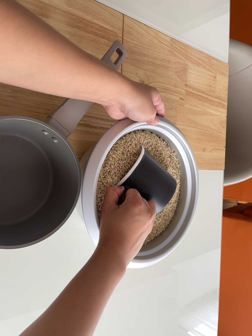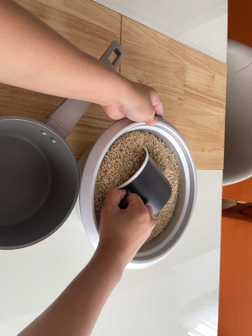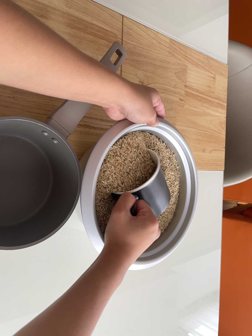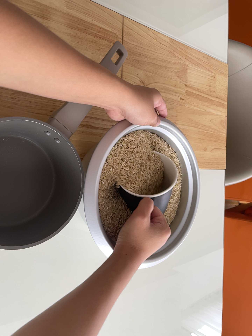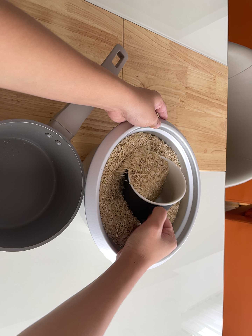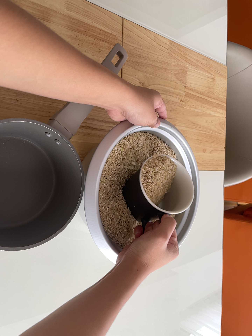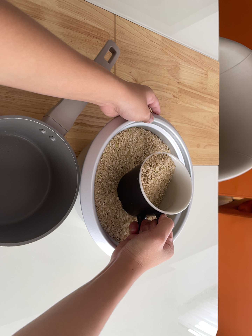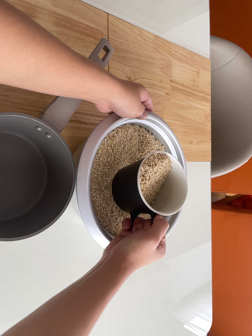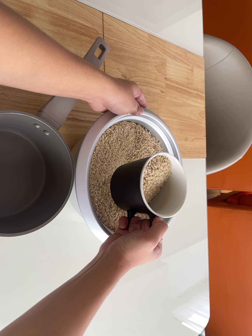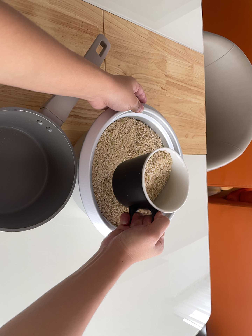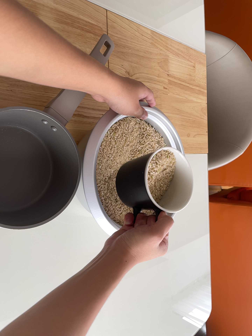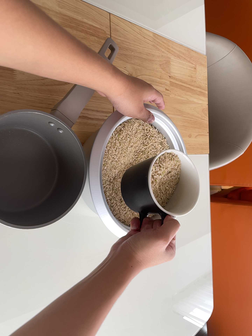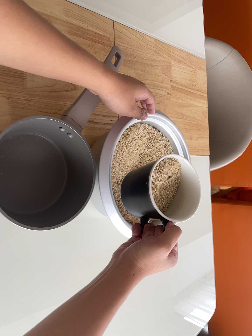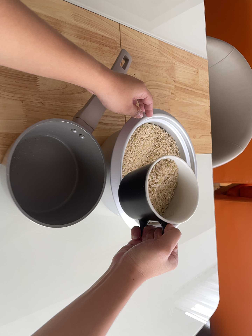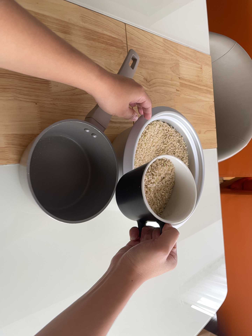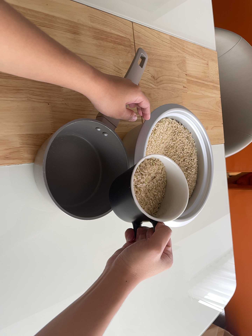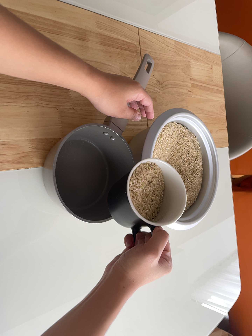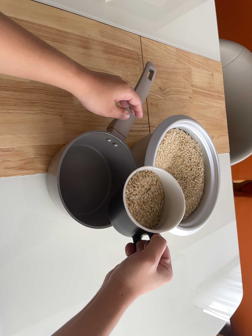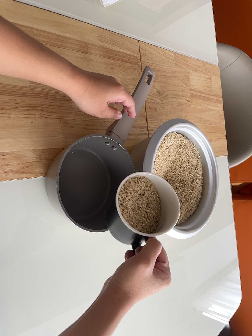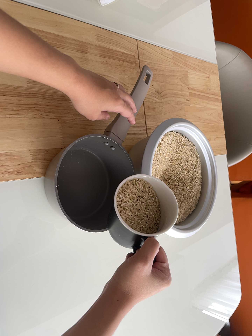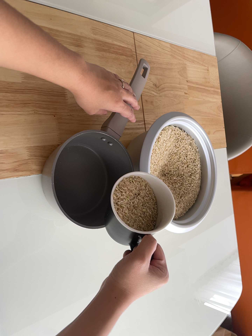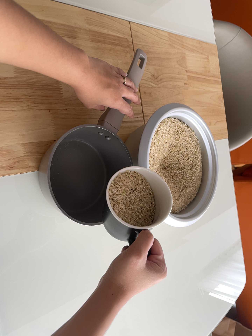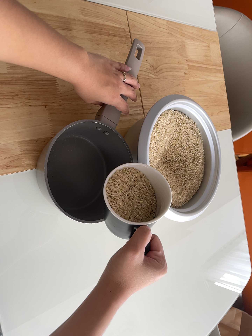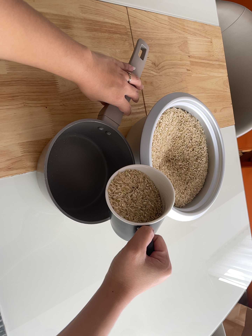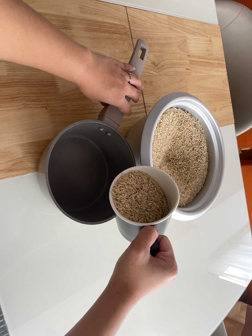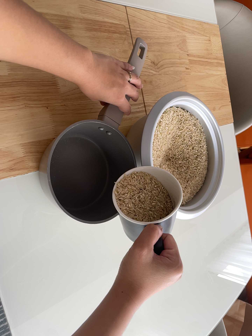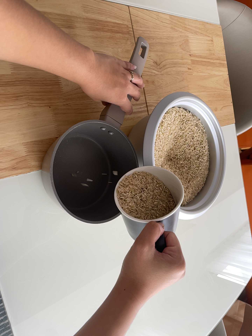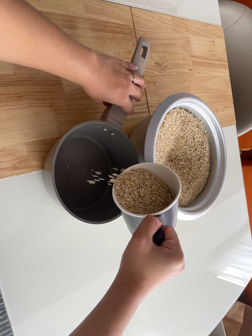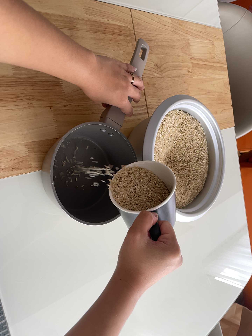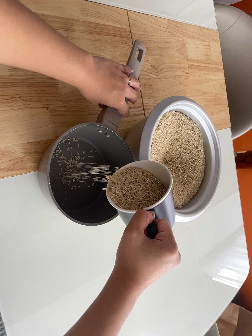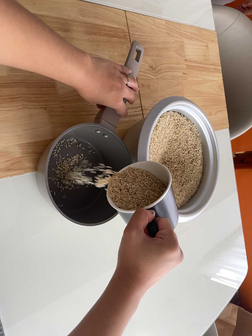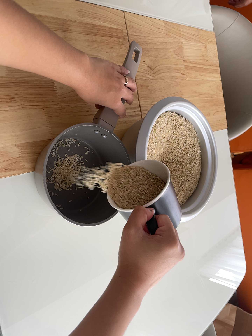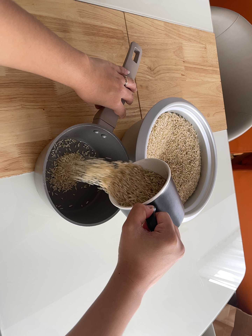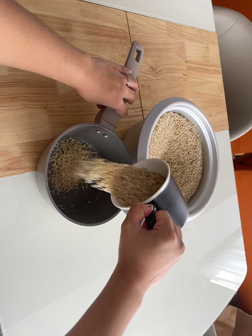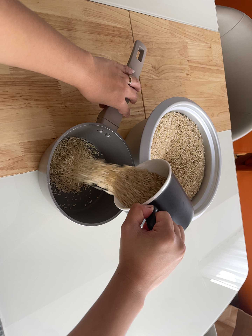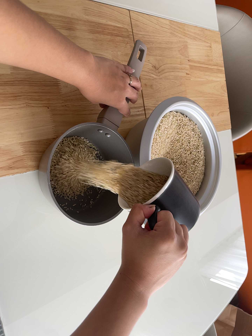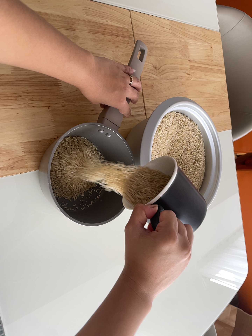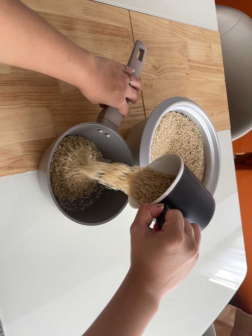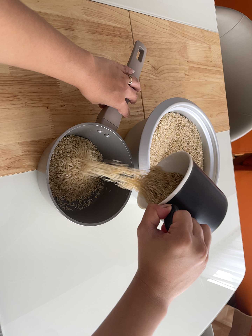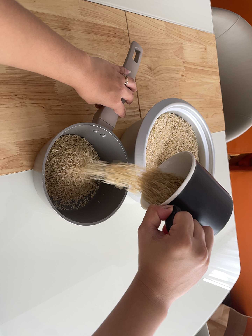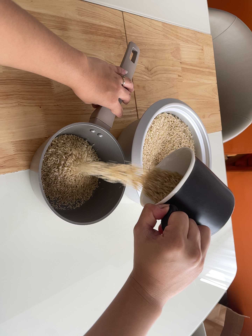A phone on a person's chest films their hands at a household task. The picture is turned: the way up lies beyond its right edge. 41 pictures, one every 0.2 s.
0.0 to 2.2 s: The camera shifts only a little, or ends up much as it began.
2.2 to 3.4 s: The camera travels to its left and backward, about 10 cm, so close, fixed things drift to the right.
3.4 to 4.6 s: The camera shifts only a little, or ends up much as it began.
4.6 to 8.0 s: The camera shifts only a little, or ends up much as it began.
The film runs forward here.
